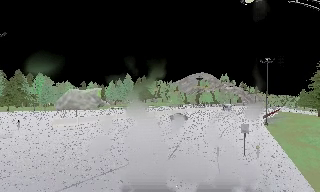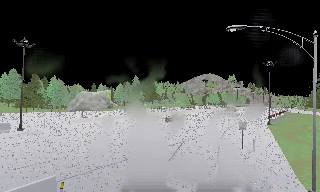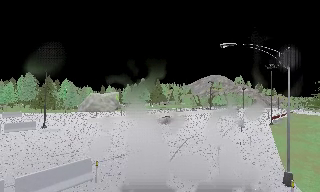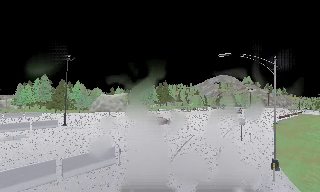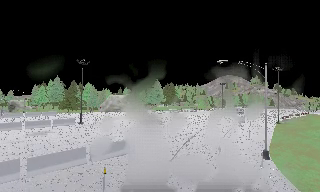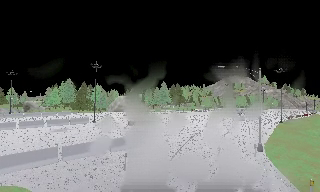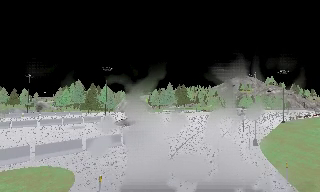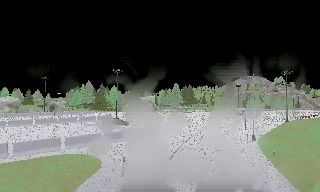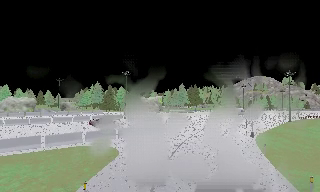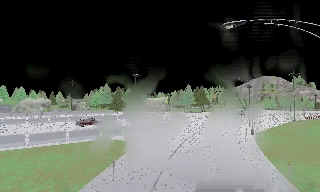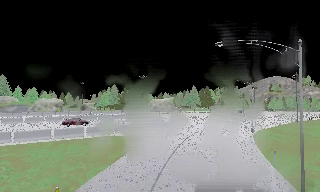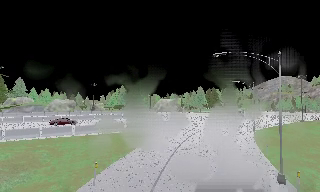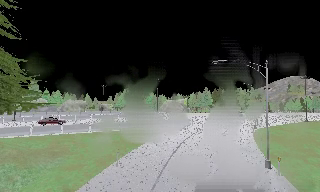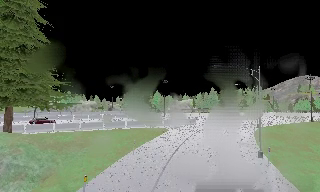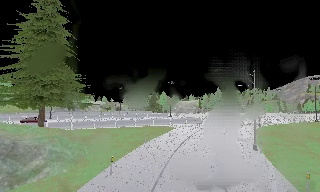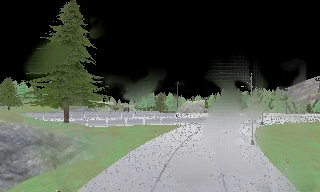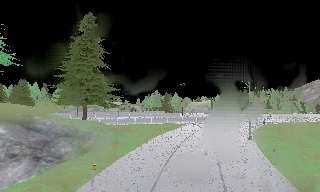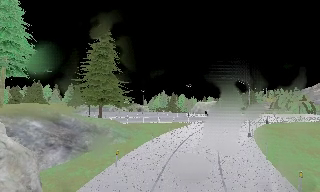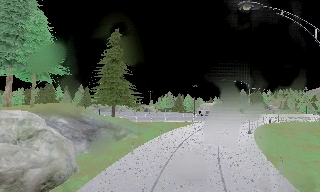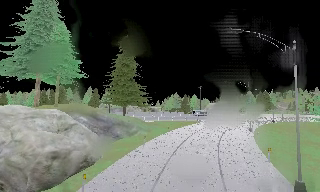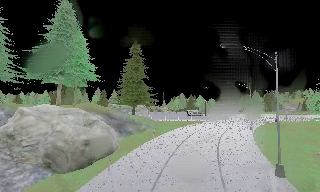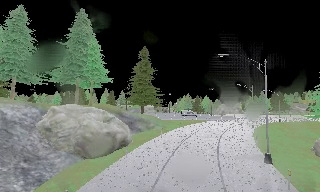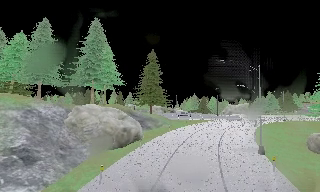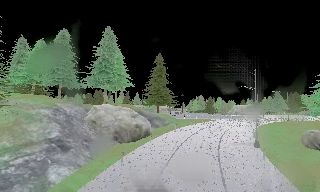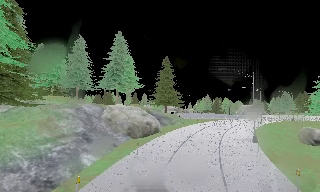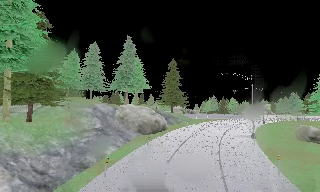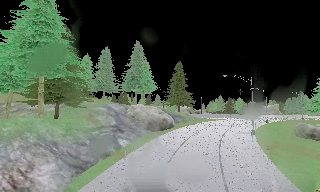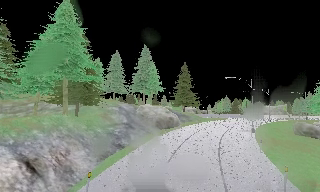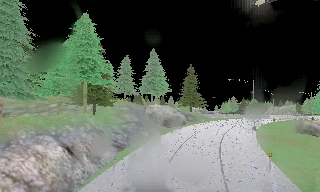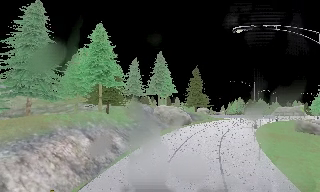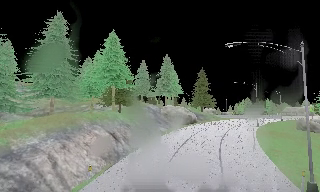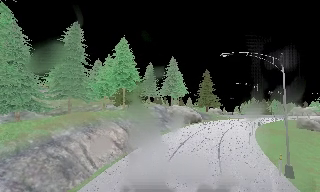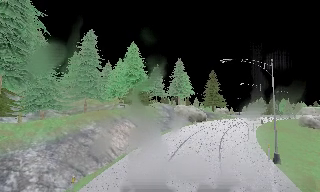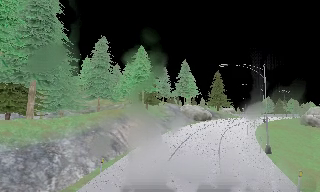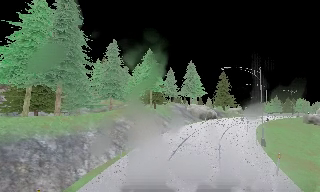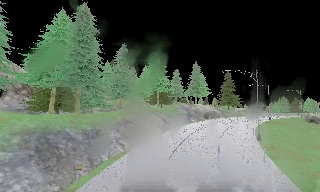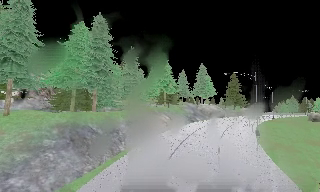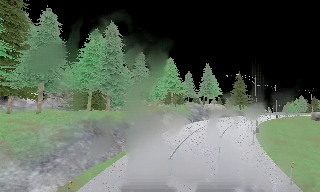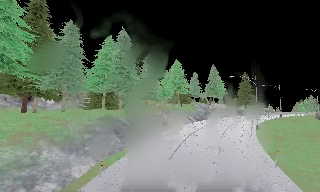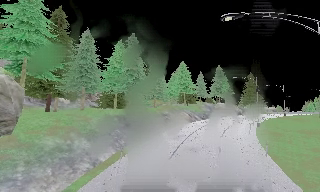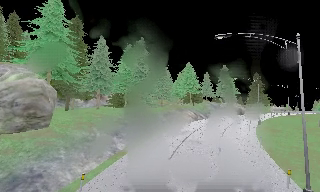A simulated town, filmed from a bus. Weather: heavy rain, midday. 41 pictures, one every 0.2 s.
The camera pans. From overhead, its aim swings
counterclockwise.
The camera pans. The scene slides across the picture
to the right.
0.0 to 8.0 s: The camera pans to its left, which is counterclockwise from overhead, by about 90 degrees. It travels backward, about 90 m.
The film runs backward here.
